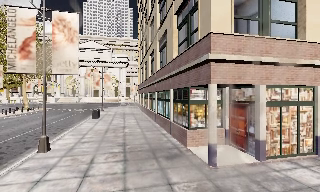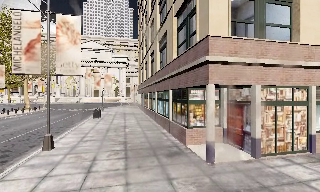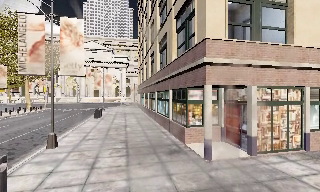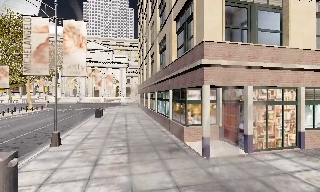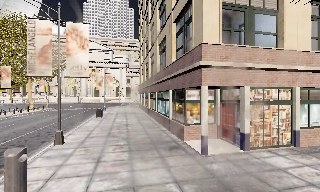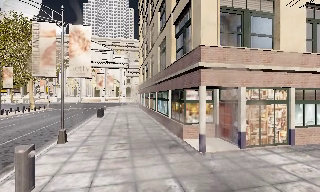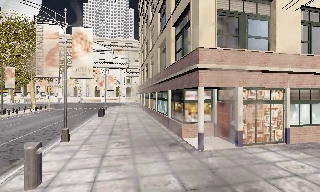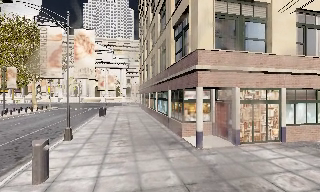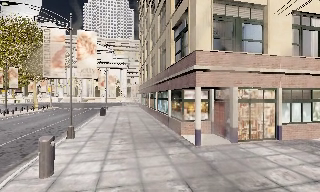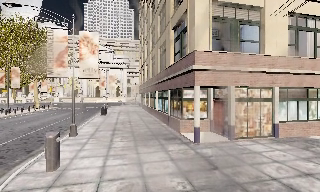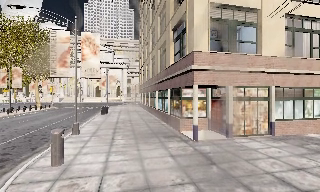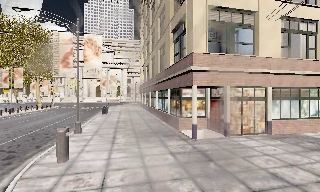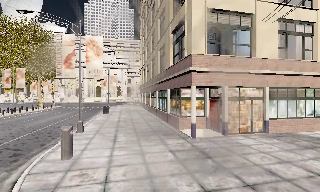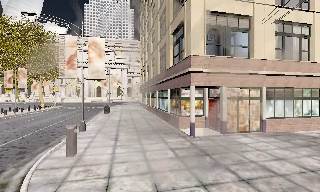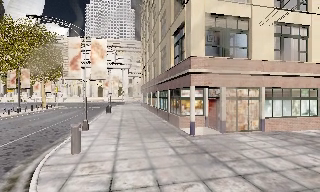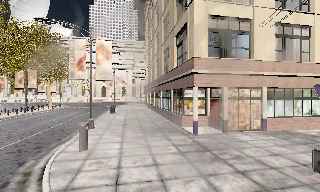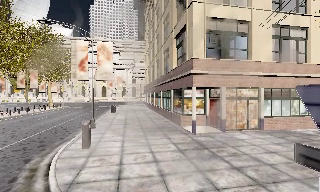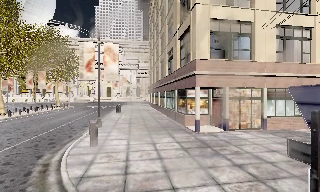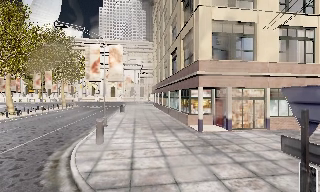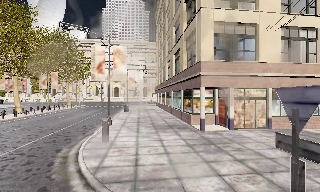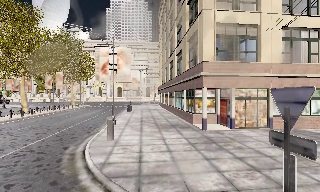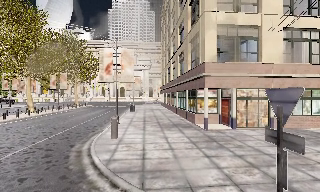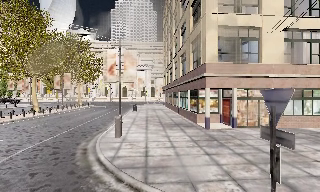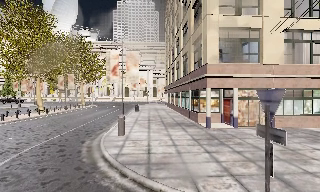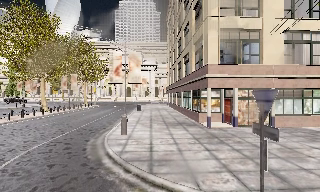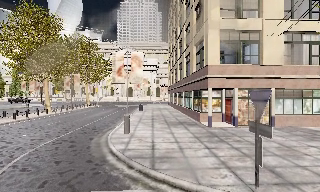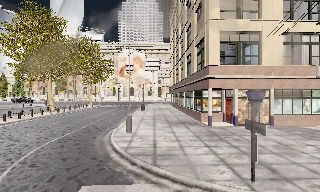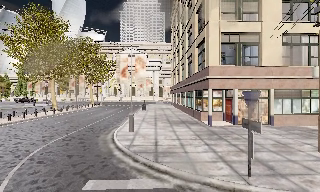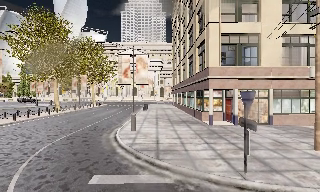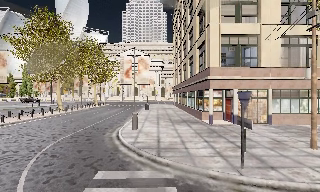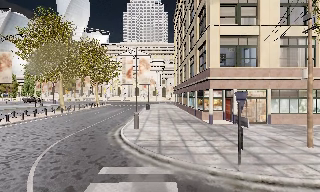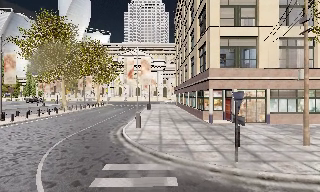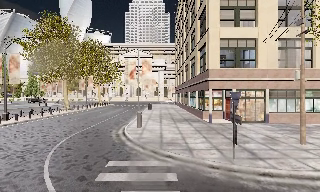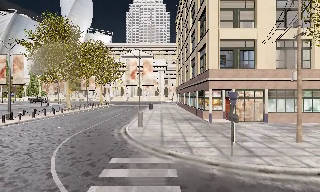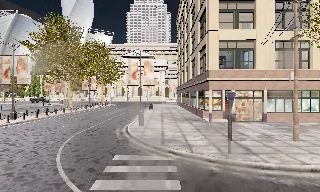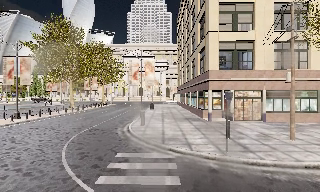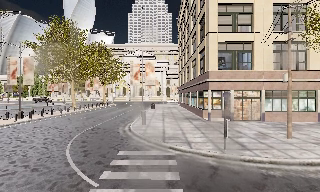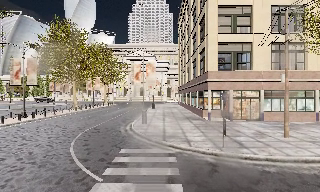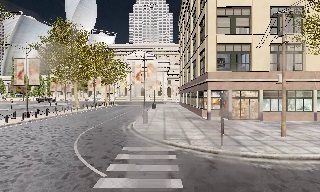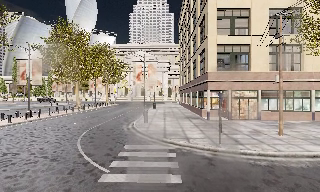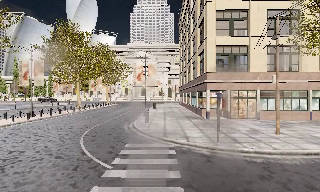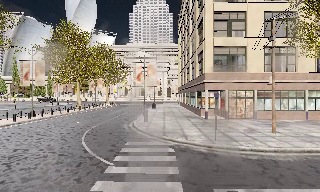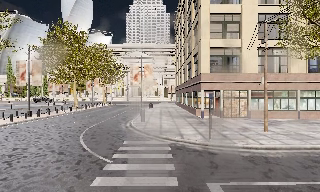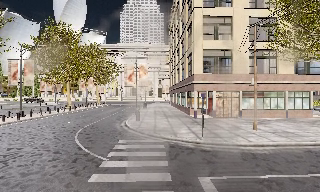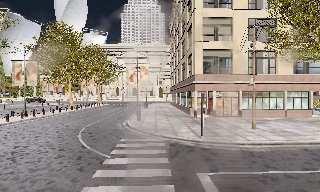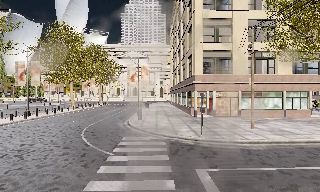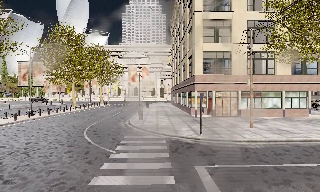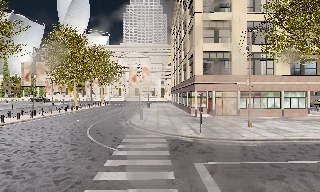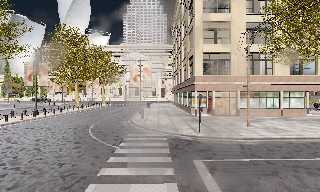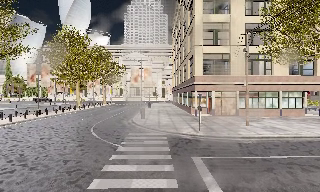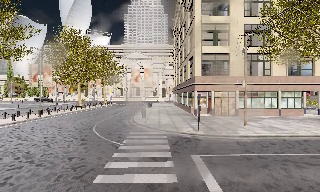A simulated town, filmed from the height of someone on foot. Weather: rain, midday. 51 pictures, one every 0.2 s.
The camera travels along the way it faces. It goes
backward.
0.0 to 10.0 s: The camera pans to its left, which is counterclockwise from overhead, by about 10 degrees. It travels backward, about 14 m, so what stands in front gets smaller.
The film runs backward here.
